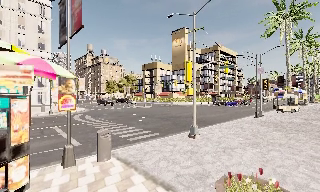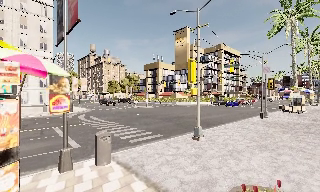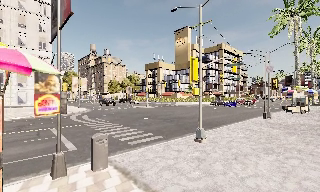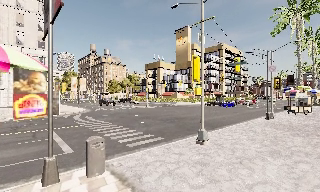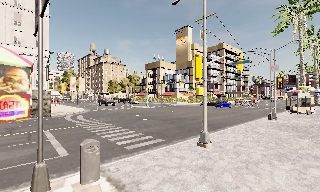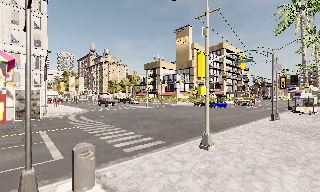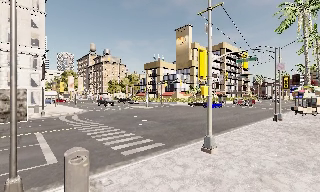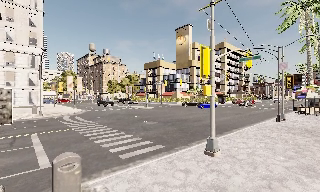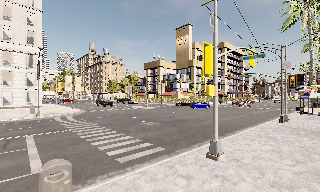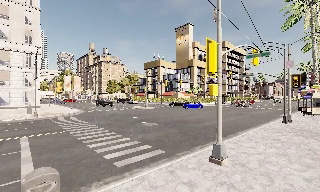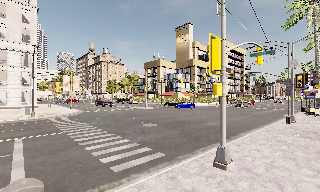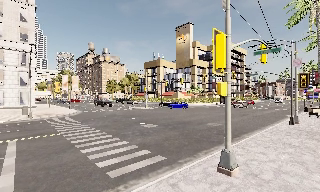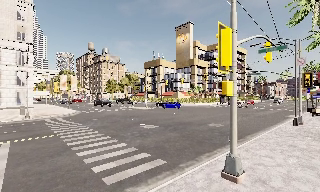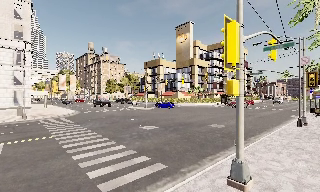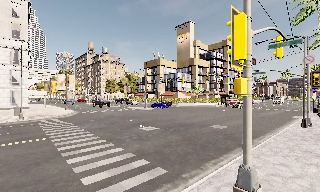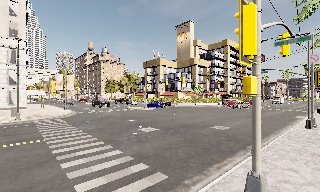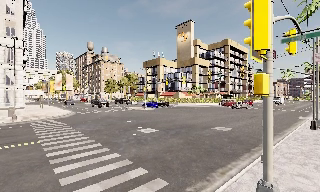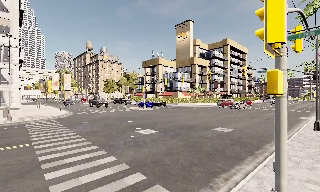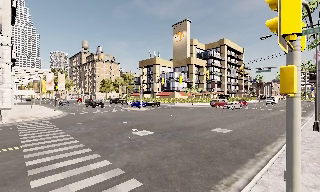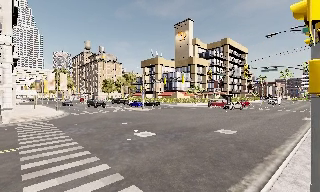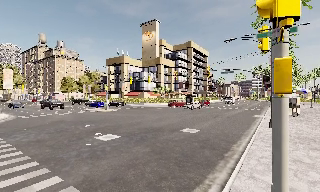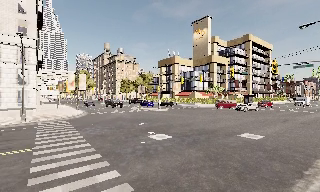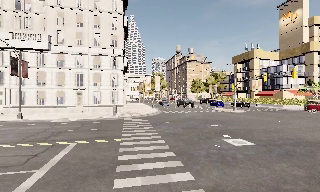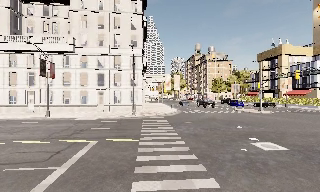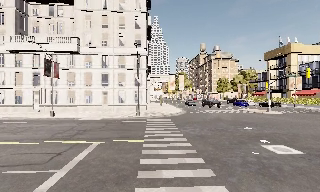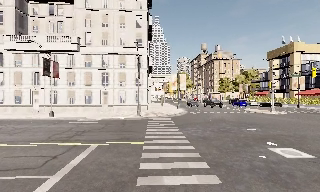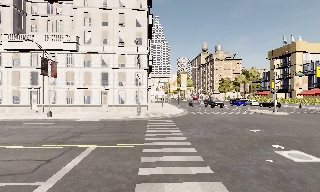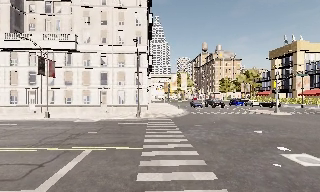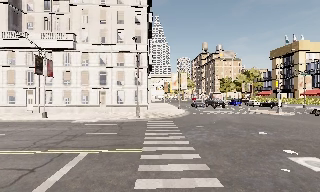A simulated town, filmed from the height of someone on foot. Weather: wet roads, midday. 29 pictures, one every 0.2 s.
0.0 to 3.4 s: The camera travels forward, about 7 m, so what stands in front looms larger.
3.4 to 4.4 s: The scene slides to the right, as the camera pans about 30 degrees to its left. It travels forward, about 2 m.
4.4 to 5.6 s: The camera travels forward, about 2.5 m, so what stands in front looms larger.
The film runs forward here.
